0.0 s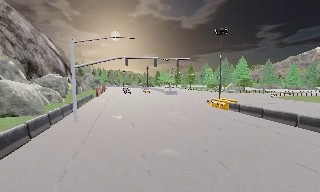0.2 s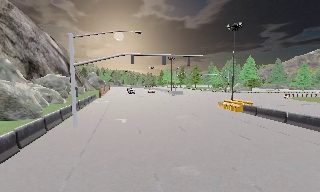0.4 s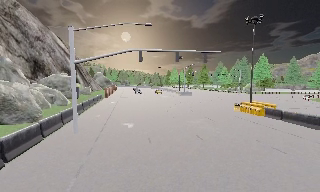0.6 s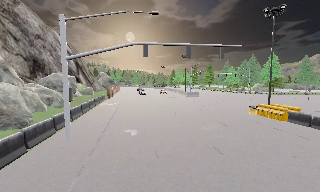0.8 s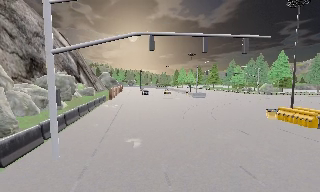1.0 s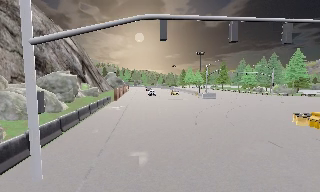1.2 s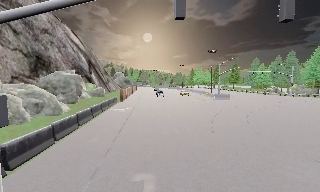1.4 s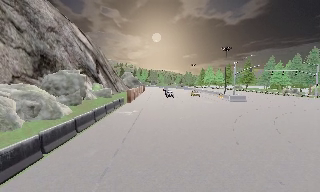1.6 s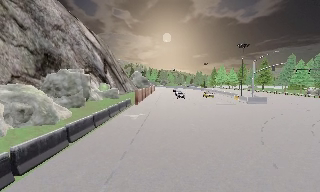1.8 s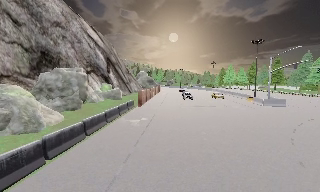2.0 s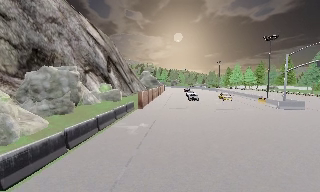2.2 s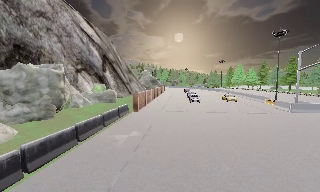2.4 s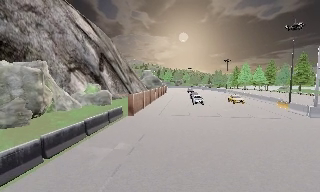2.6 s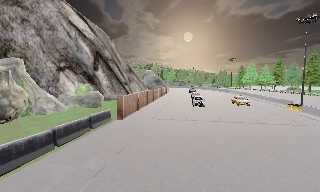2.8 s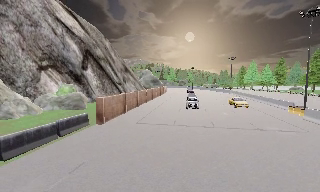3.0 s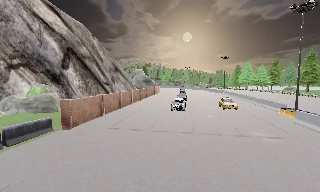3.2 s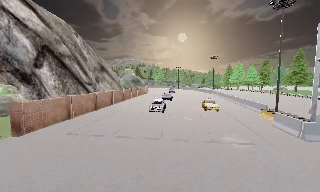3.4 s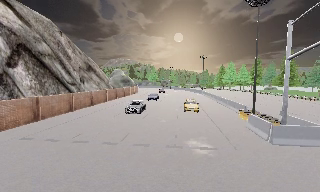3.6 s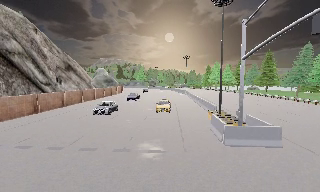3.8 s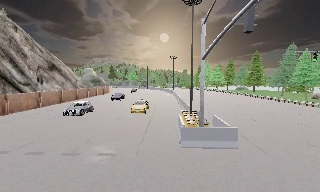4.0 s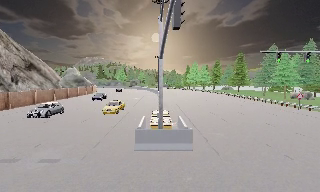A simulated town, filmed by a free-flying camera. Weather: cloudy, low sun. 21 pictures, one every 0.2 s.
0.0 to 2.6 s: The camera swings to its left by about 25 degrees, and the scene slides to the right. It travels forward, about 30 m, so what stands in front looms larger.
2.6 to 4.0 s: The camera swings to its right by about 10 degrees, and the scene slides to the left. It travels to its right and forward, about 17 m, so close, fixed things drift to the left.
The film runs backward here.
